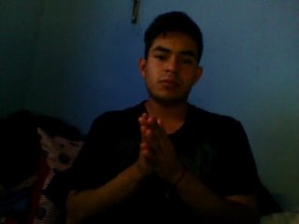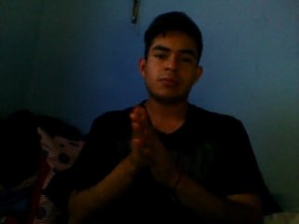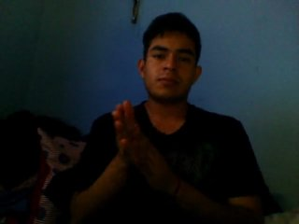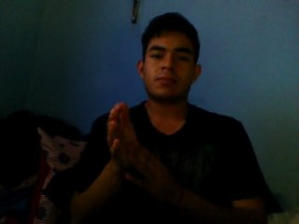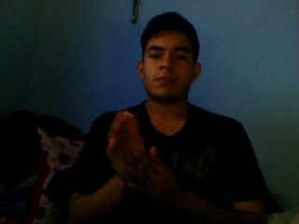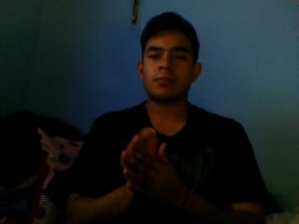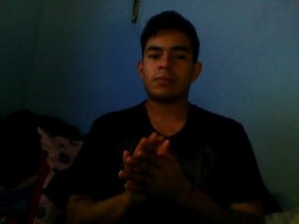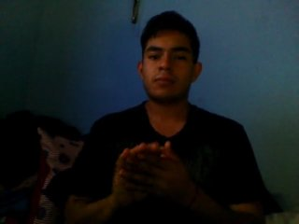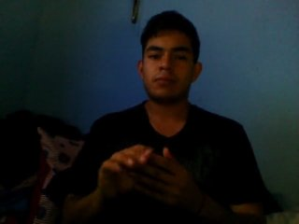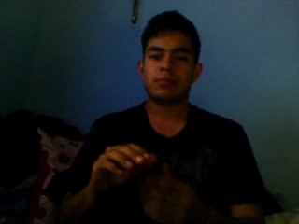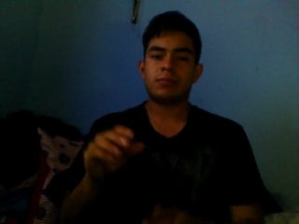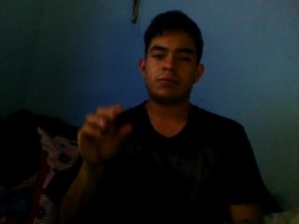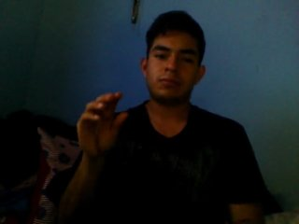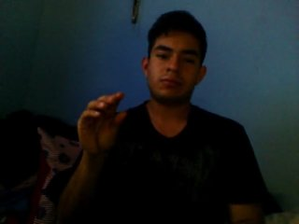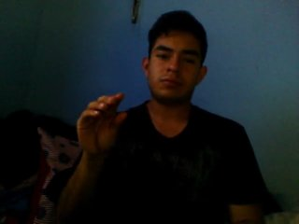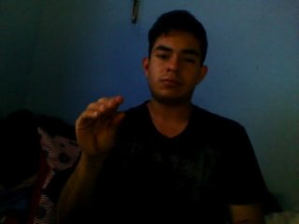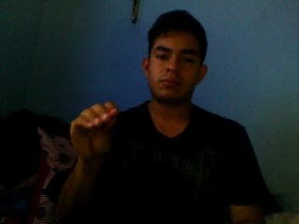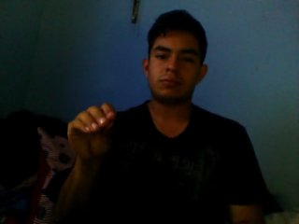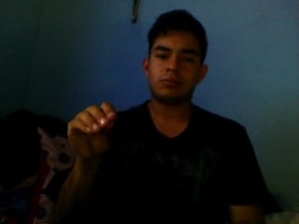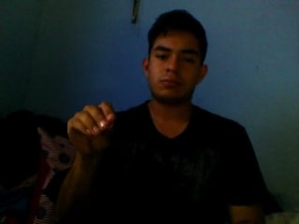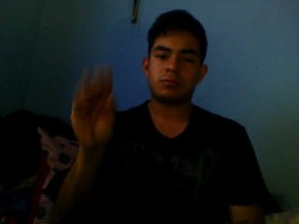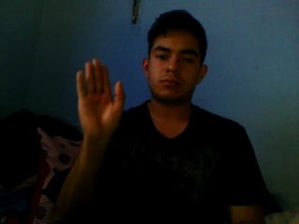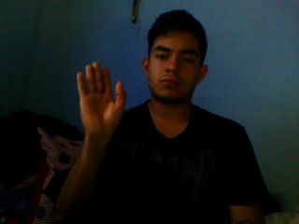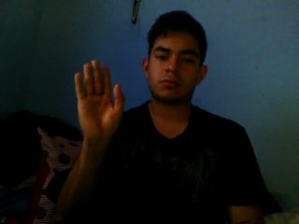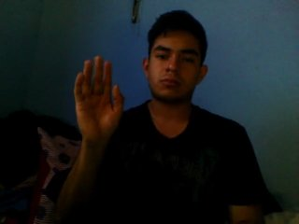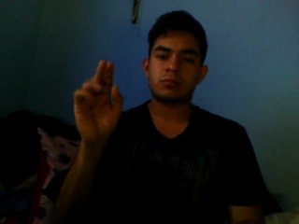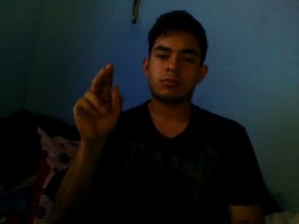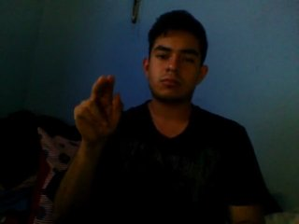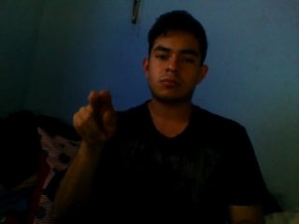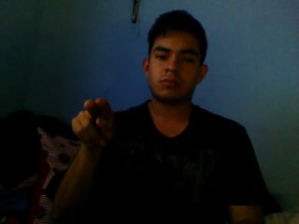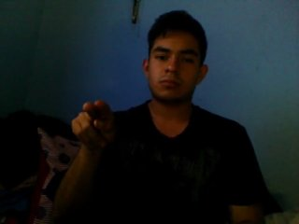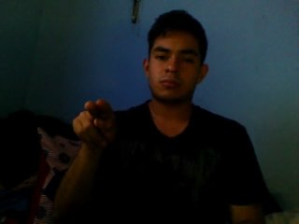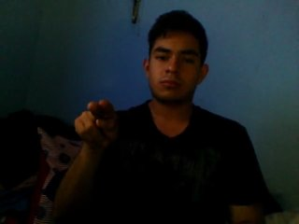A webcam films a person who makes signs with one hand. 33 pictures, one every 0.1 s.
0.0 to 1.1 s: Non-gesture.
1.2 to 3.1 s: On the screen the hand sweeps upward. The name of the sign: Throw up.
